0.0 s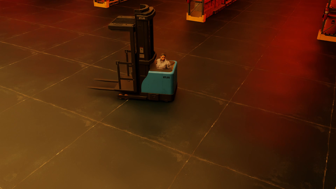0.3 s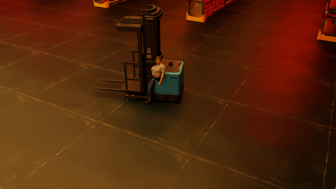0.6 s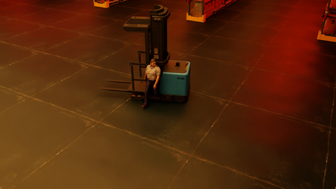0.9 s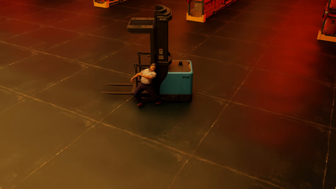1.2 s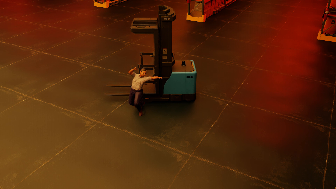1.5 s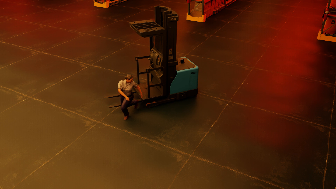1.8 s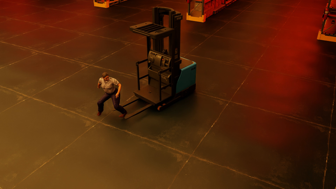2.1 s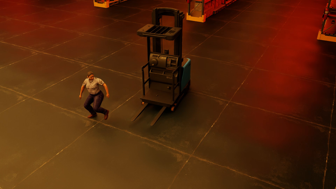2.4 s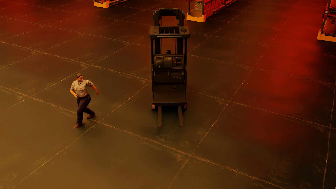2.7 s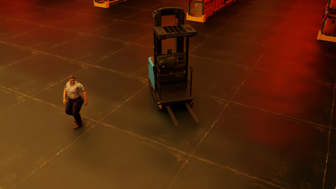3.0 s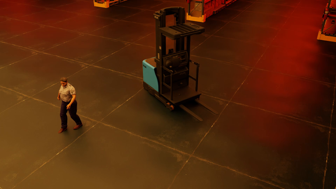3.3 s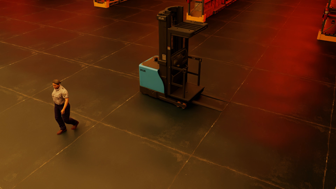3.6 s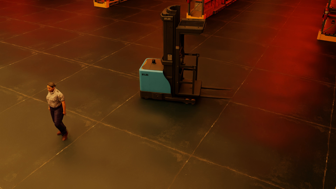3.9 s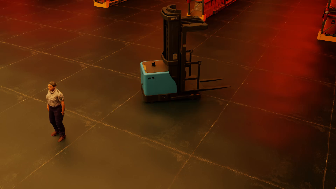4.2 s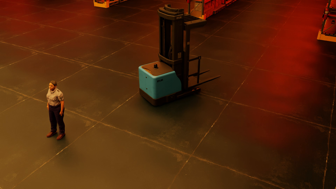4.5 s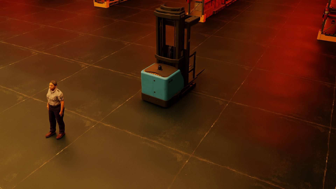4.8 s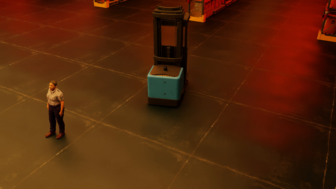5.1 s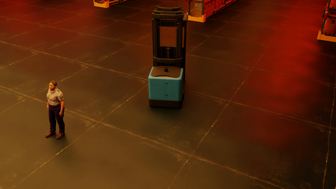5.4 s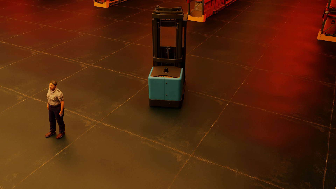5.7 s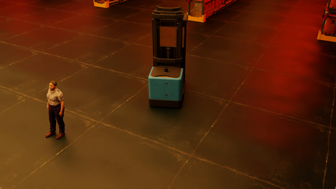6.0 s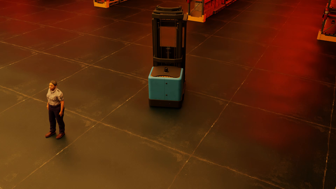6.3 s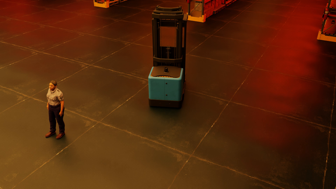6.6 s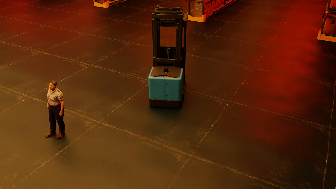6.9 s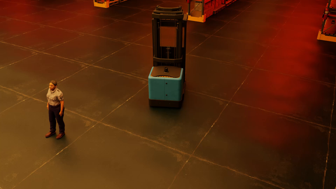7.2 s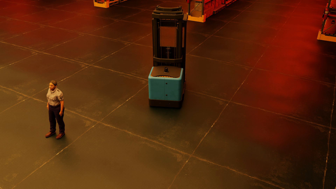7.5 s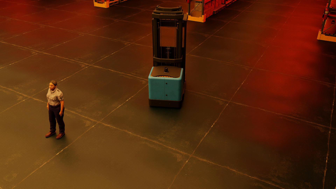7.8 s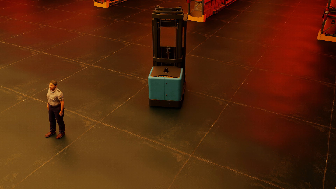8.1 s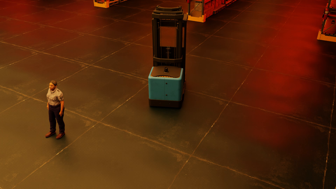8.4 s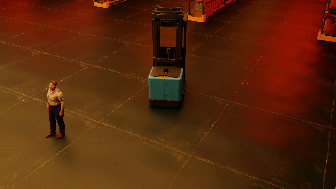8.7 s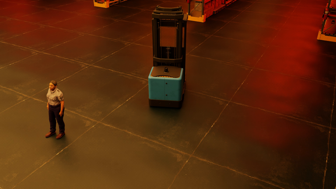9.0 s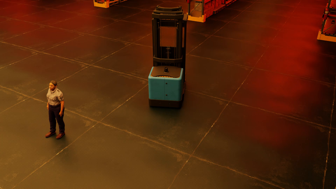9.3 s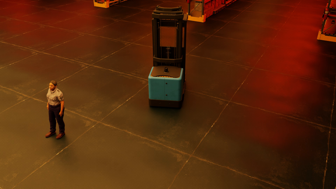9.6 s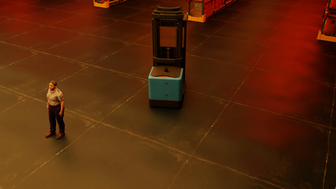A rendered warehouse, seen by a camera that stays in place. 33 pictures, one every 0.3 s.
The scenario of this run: Near miss between a forklift and a person.
